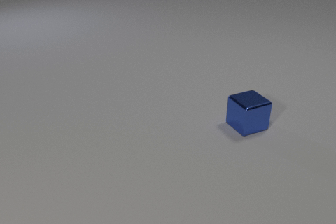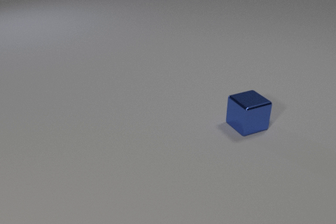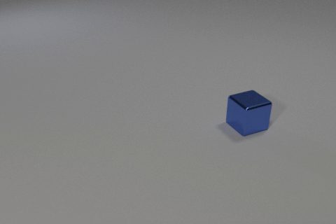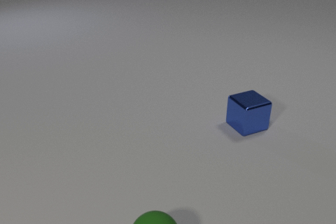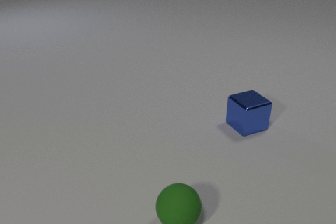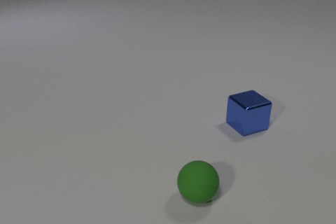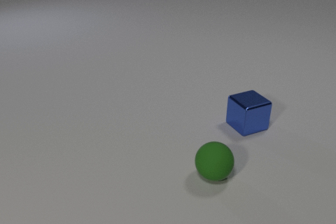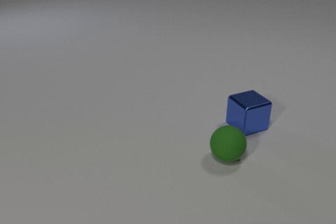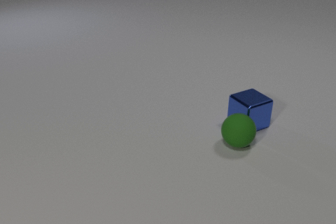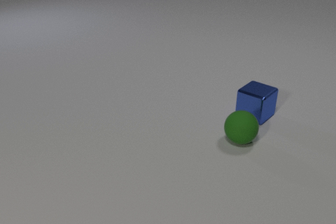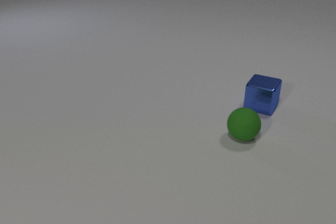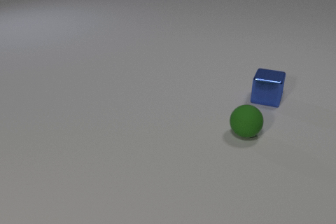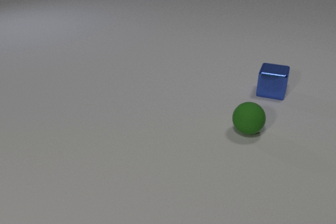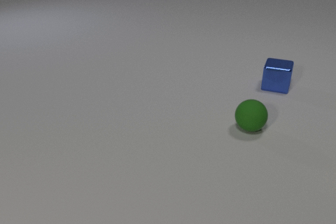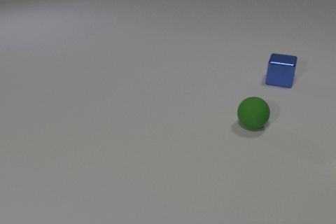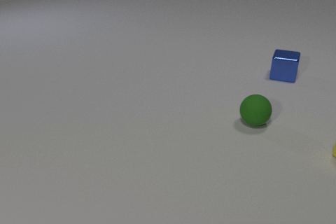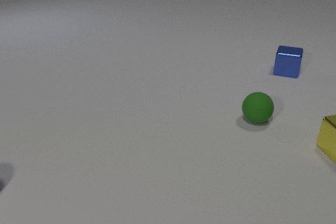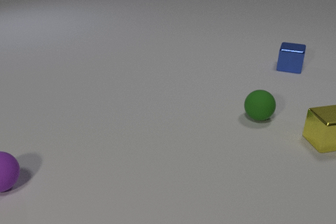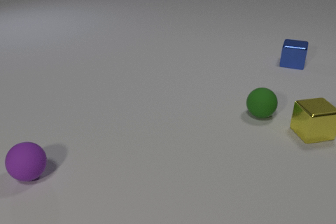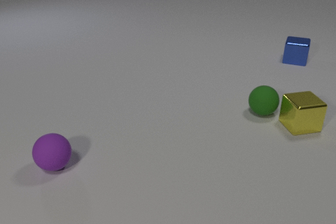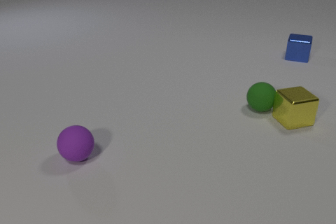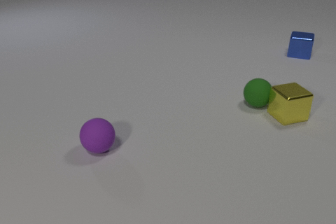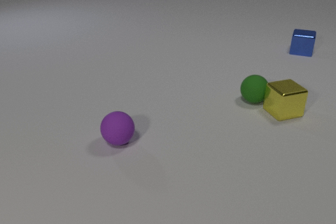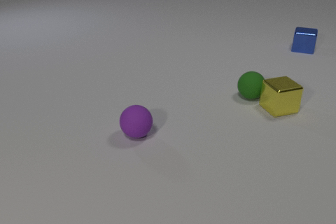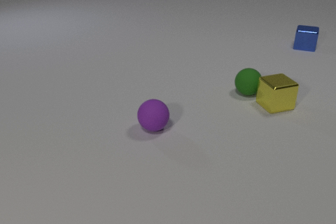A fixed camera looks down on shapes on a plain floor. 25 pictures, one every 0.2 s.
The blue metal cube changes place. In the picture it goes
away from the camera.
The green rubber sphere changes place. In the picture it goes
away from the camera.
0.0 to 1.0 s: The green rubber sphere comes in at the bottom edge, rolls away from the camera and to the right.
1.0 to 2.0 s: The green rubber sphere rolls away from the camera and to the right. The blue metal cube slides away from the camera, spins counterclockwise seen from above by about 30 degrees, its near face sliding to the right. The green rubber sphere and the blue metal cube collide.
2.0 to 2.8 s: The green rubber sphere rolls away from the camera. The blue metal cube slides away from the camera.
2.8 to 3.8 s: The green rubber sphere rolls away from the camera. The blue metal cube slides away from the camera. The yellow metal cube comes in at the right edge, slides to the left and away from the camera. The purple rubber sphere comes in at the left edge, rolls to the right.
3.8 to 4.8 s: The green rubber sphere rolls away from the camera and to the left. The blue metal cube slides away from the camera. The yellow metal cube slides away from the camera and to the left. The purple rubber sphere rolls to the right and away from the camera. The green rubber sphere and the yellow metal cube collide.
What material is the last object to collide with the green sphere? metal.
How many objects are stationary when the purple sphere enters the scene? 0.
What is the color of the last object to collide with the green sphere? yellow.
